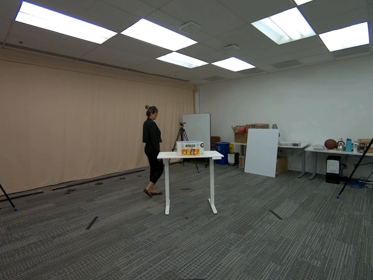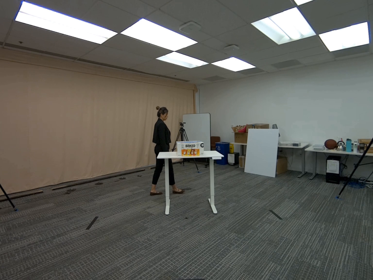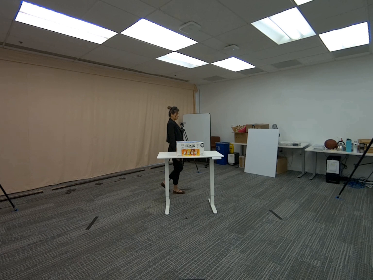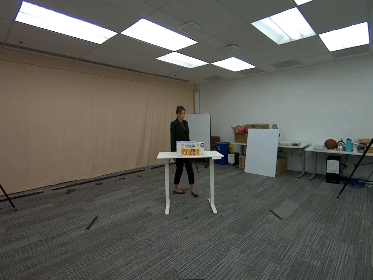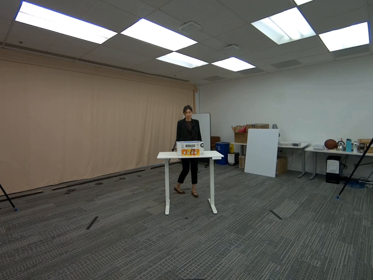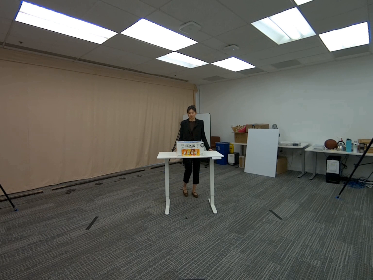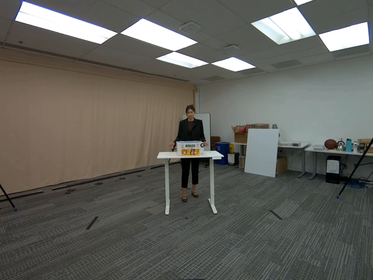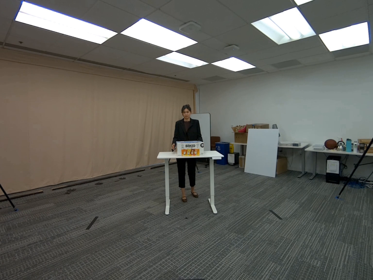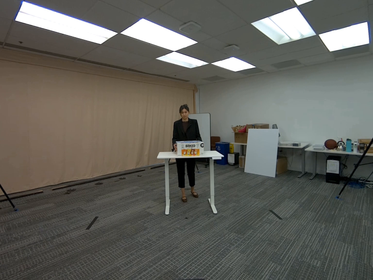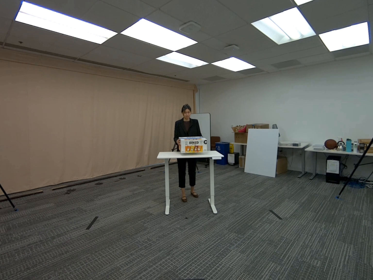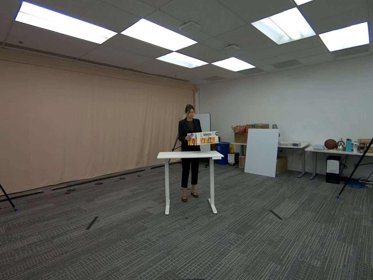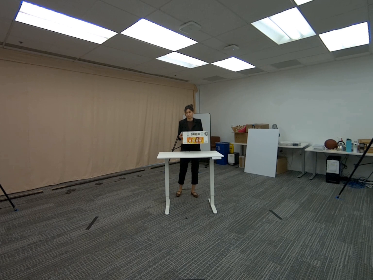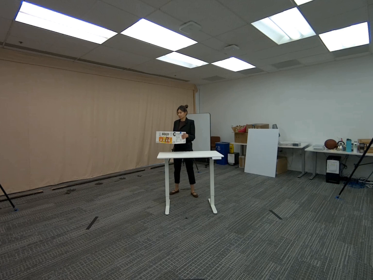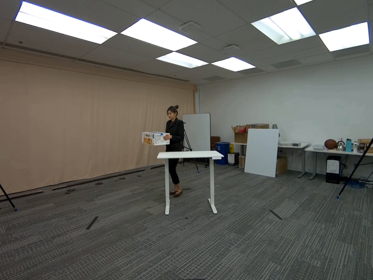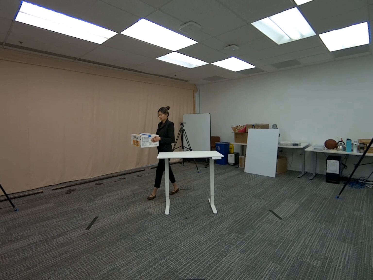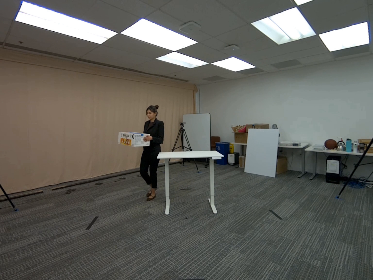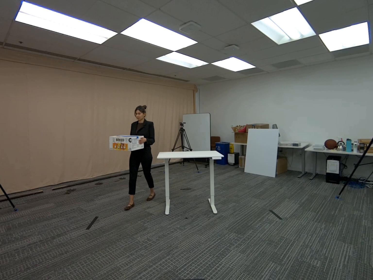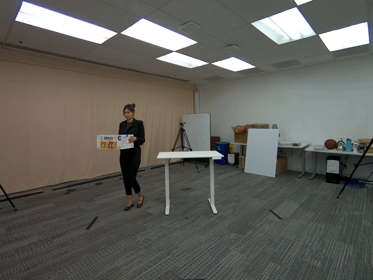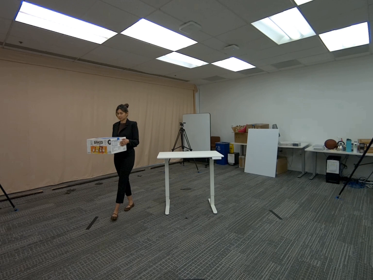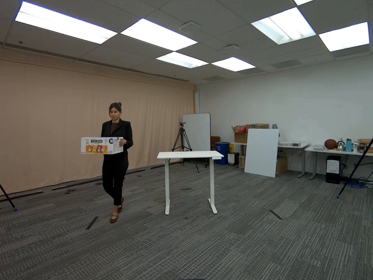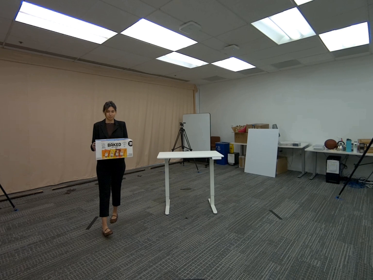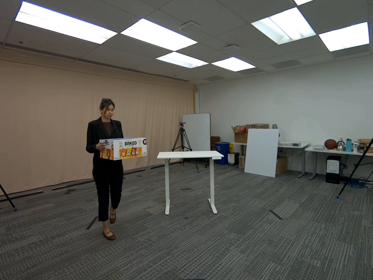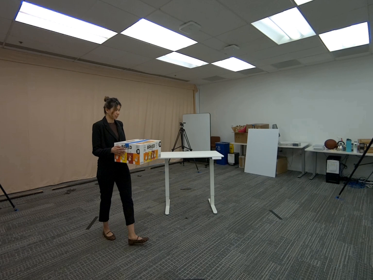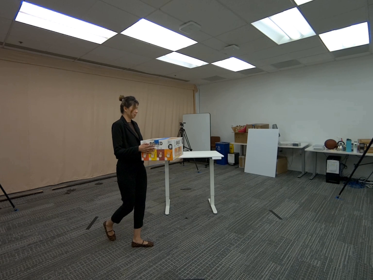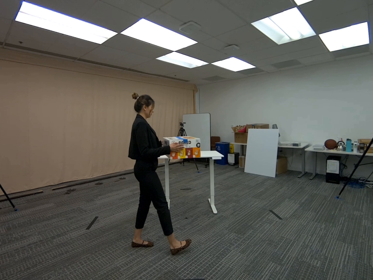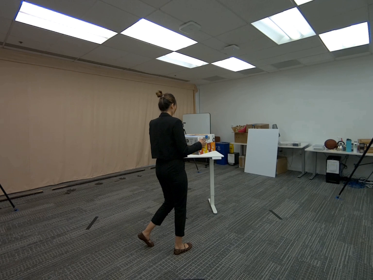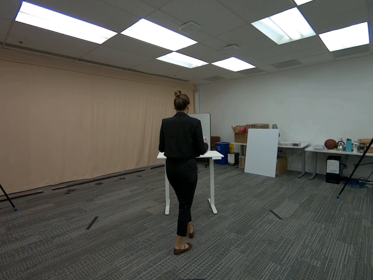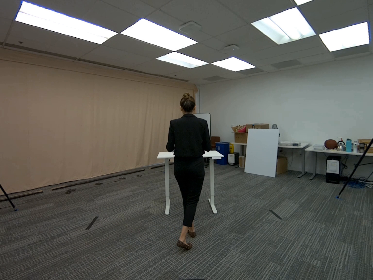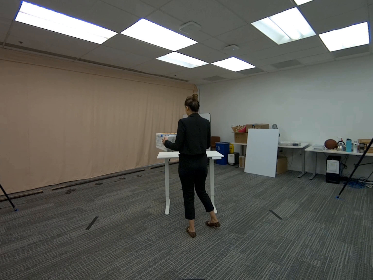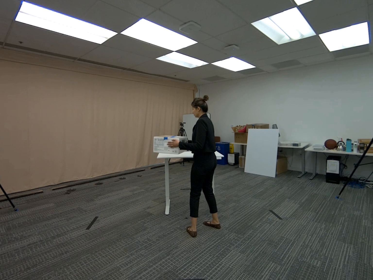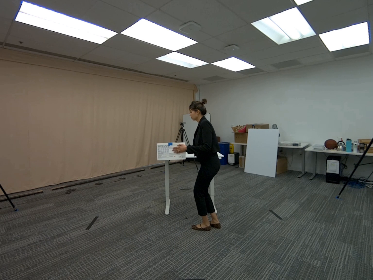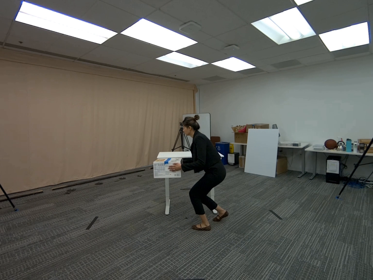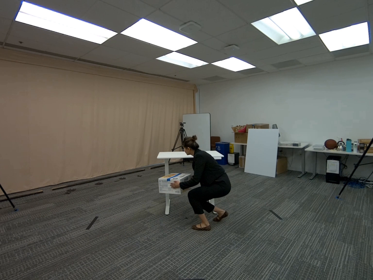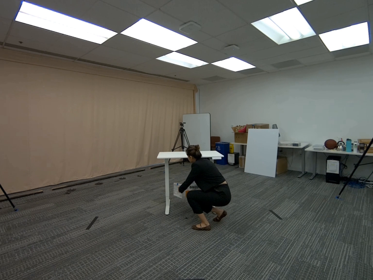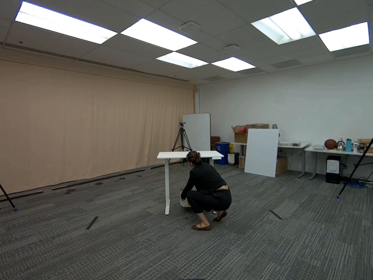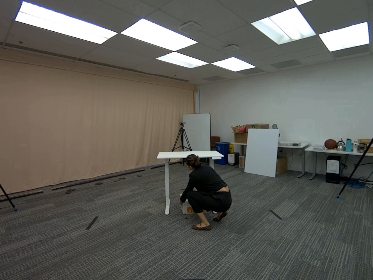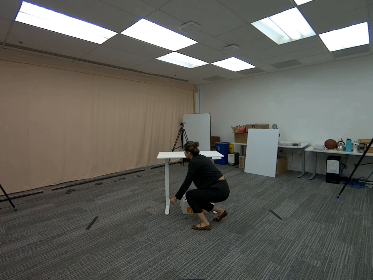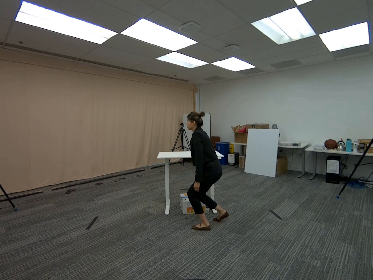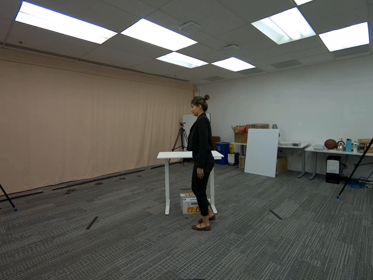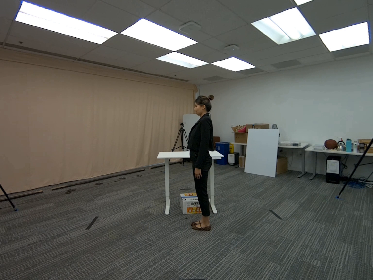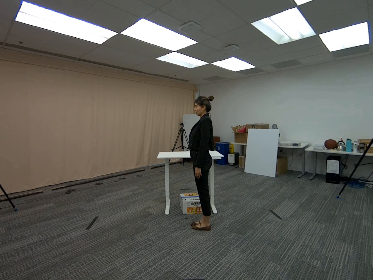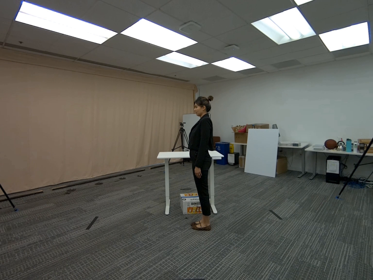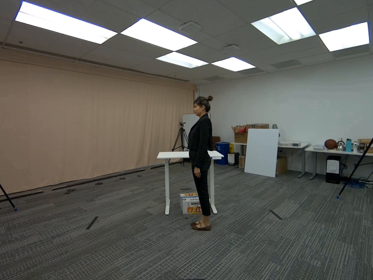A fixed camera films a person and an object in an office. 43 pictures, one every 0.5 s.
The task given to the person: Pick up the snack box from the white desk and place the snack box to the floor.
